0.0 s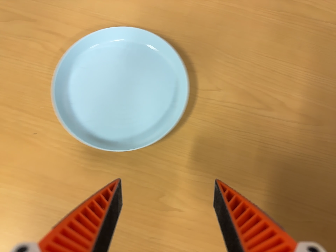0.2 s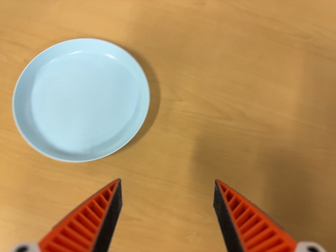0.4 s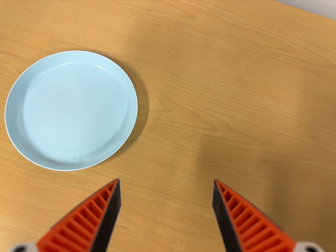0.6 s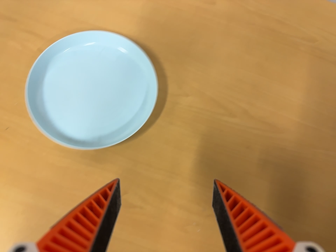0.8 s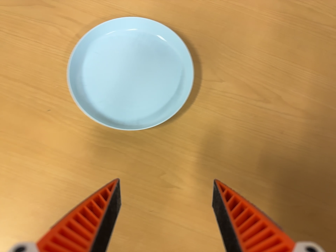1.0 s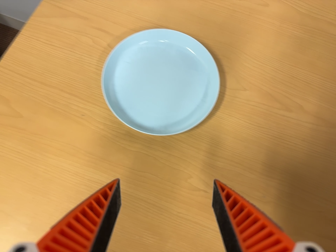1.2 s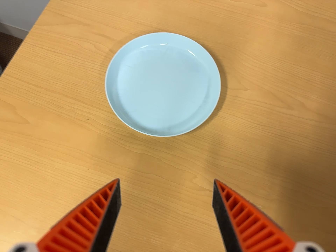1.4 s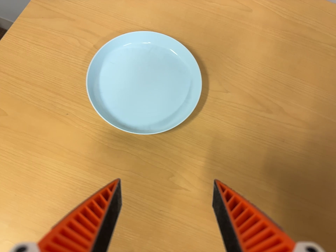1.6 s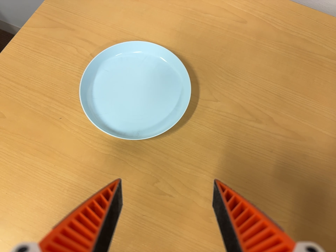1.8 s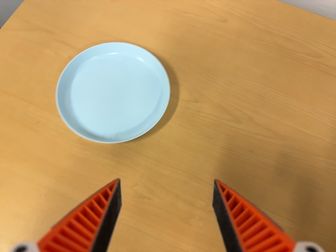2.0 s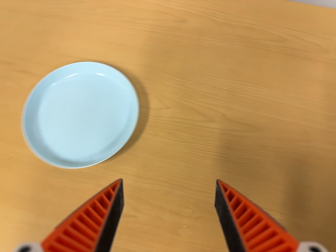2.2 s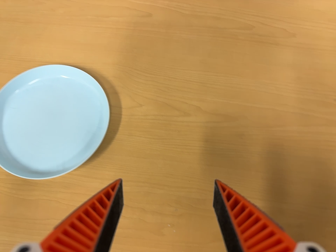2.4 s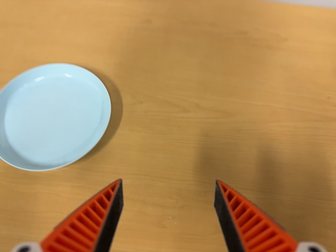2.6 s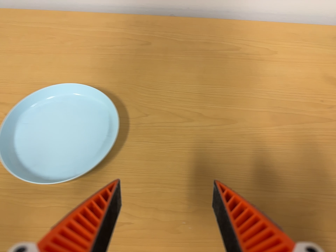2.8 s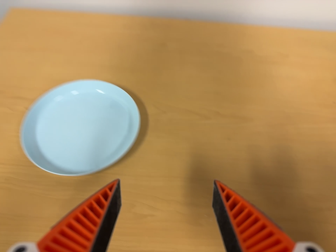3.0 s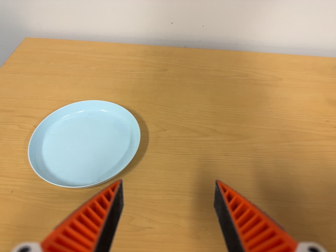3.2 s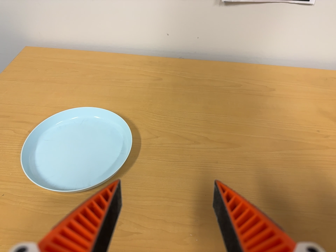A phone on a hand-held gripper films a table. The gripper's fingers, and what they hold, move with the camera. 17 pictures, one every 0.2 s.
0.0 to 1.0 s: The camera travels to its left and backward, about 7 cm, so close, fixed things drift to the right.
1.0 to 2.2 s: The camera travels to its right, about 14 cm, so close, fixed things drift to the left. It rolls about its line of sight by about 15 degrees, and the scene rotates counterclockwise.
2.2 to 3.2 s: The camera travels toward the bottom of its view and backward, about 14 cm. Its aim tips toward the top of its view by about 25 degrees.
The film runs backward here.
